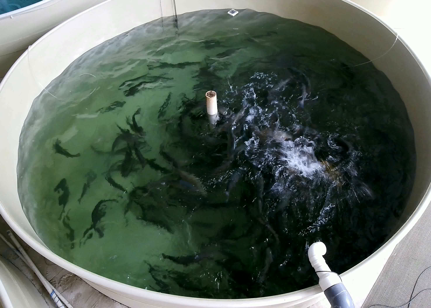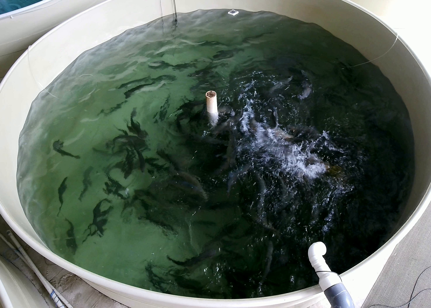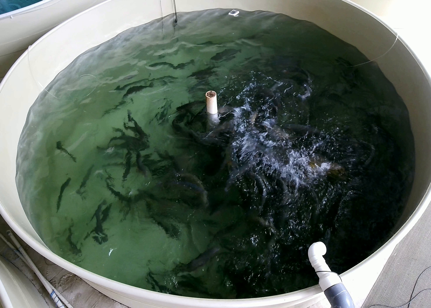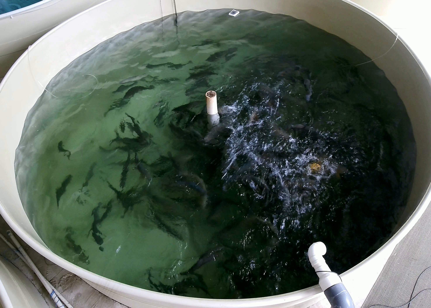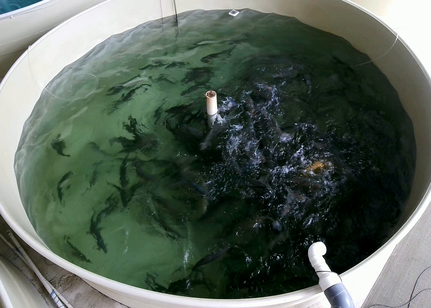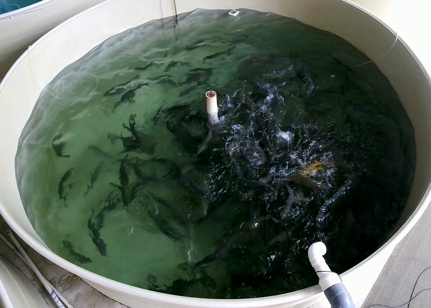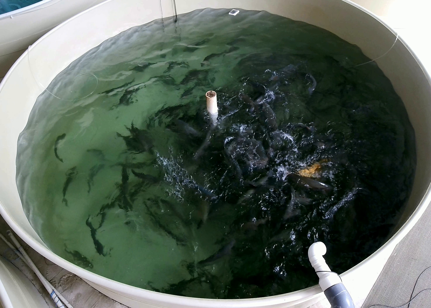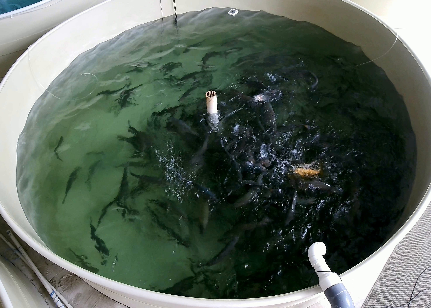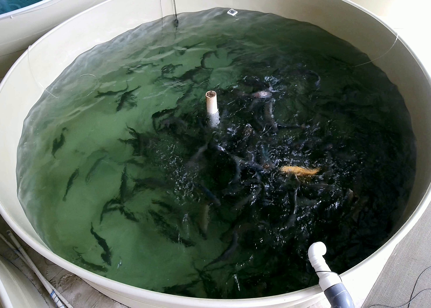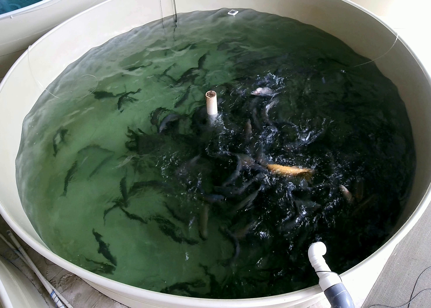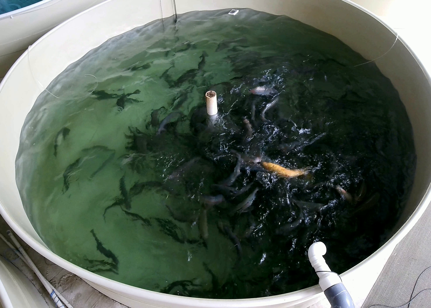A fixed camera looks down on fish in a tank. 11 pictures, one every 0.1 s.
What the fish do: Strong feeding.
